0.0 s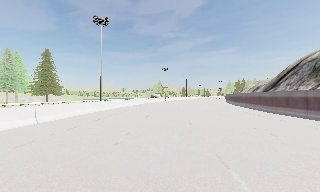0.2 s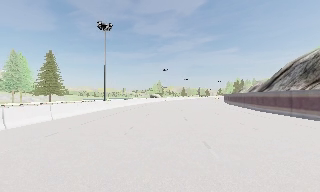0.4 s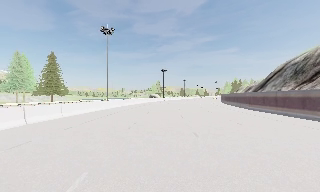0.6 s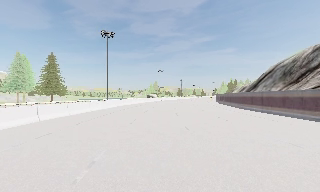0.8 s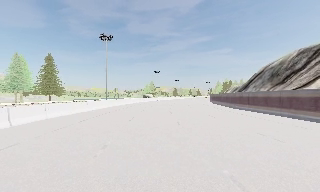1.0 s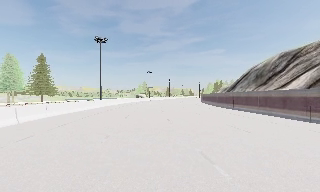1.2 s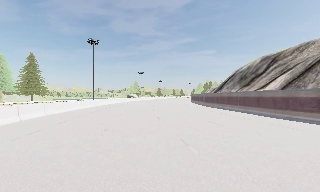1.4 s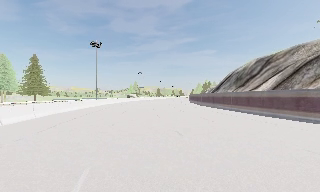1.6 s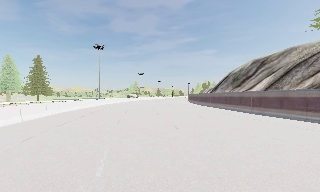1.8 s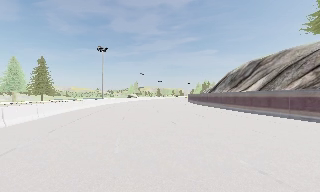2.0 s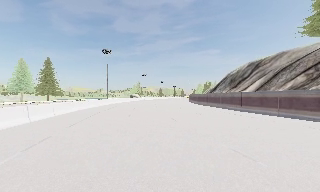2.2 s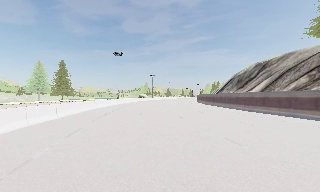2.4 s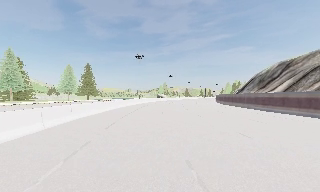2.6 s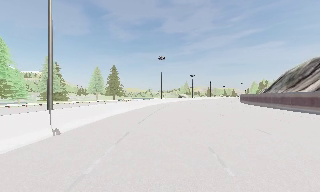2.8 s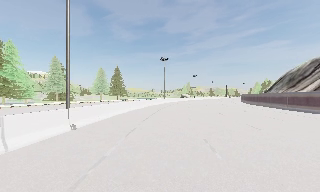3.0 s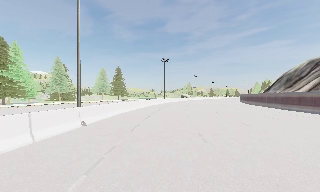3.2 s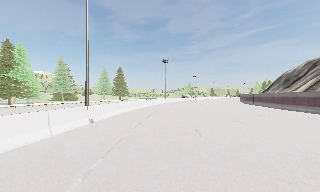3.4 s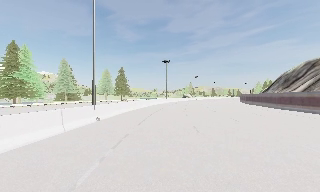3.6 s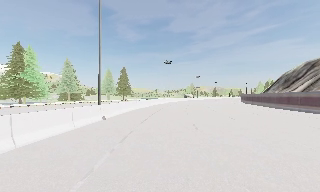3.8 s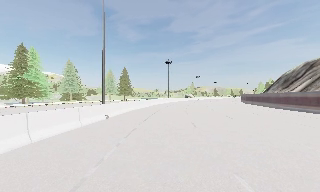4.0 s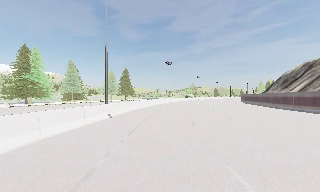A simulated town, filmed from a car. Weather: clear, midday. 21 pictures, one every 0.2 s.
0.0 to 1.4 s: The camera travels backward, about 11 m, so what stands in front gets smaller.
1.4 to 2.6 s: The scene slides to the right, as the camera pans about 15 degrees to its left. It travels backward, about 9 m, so what stands in front gets smaller.
2.6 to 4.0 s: The camera travels backward, about 6 m, so what stands in front gets smaller. It loses speed.
The film runs backward here.
